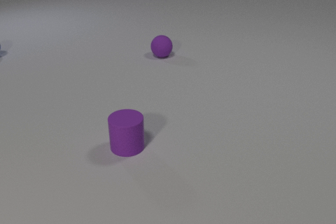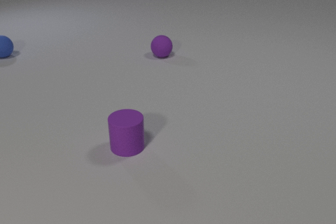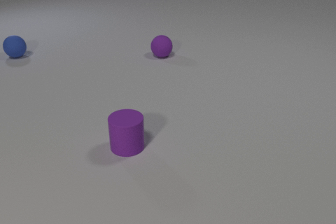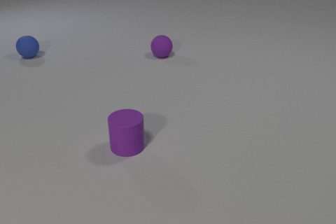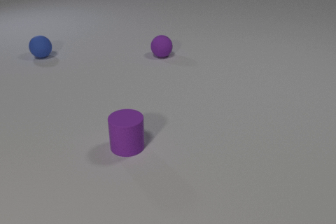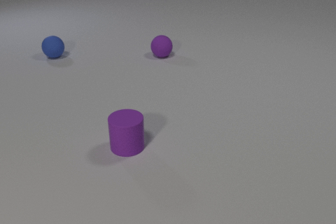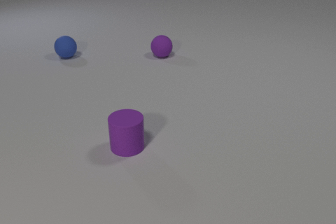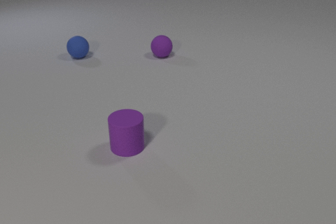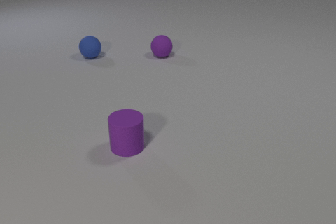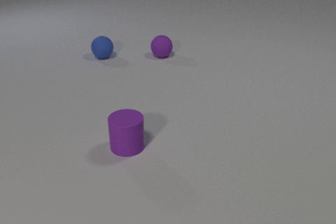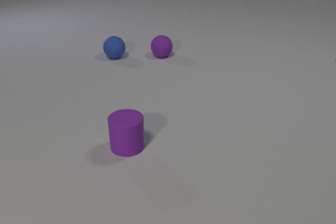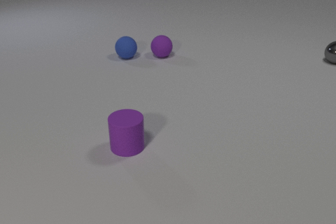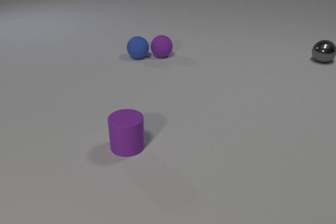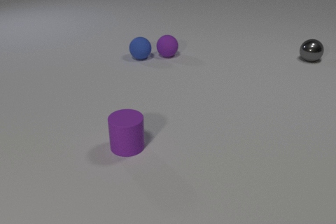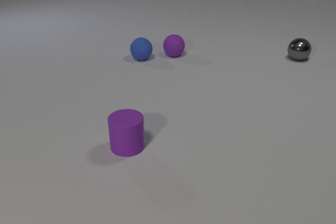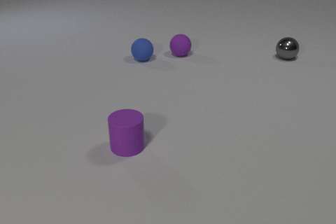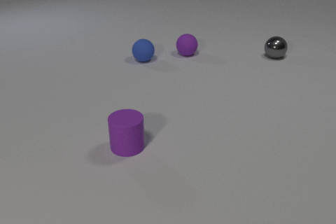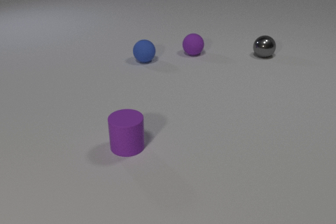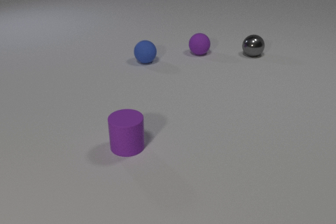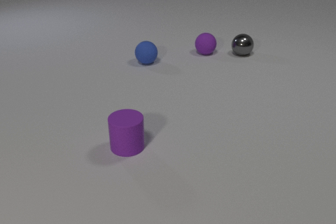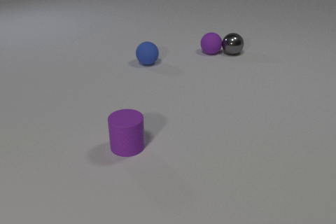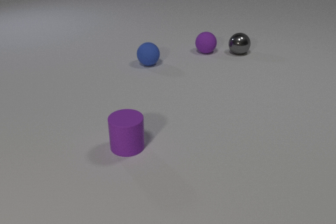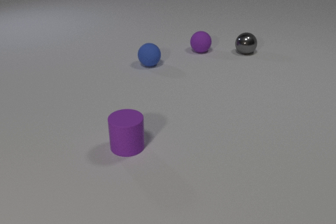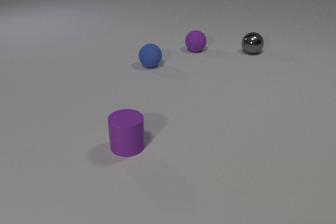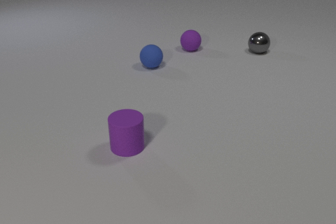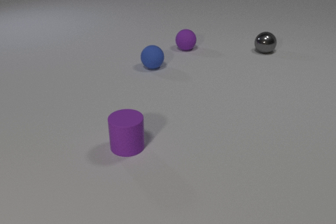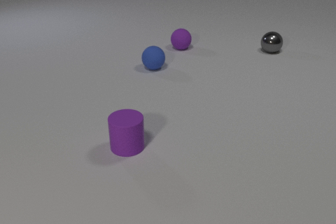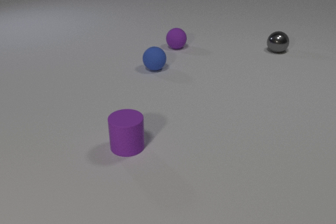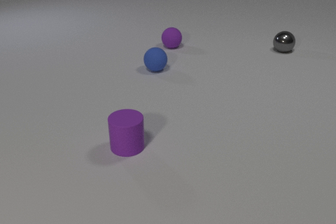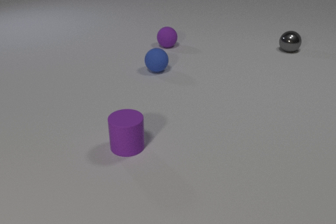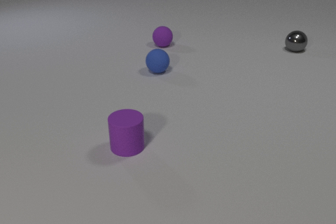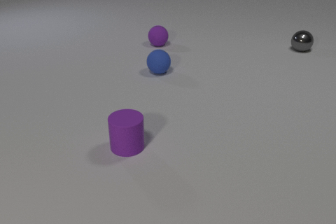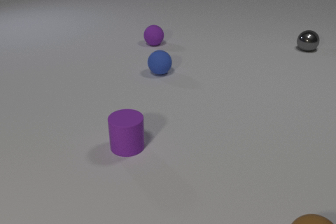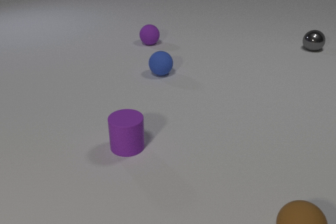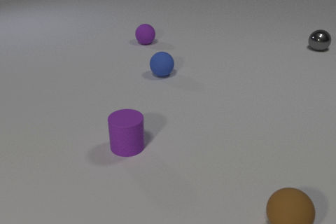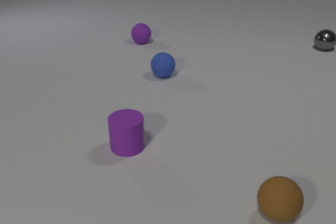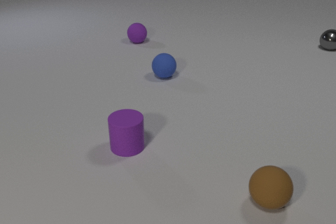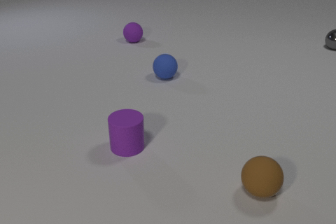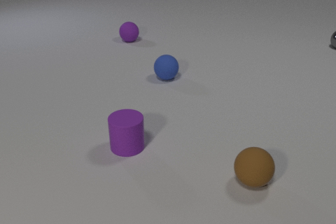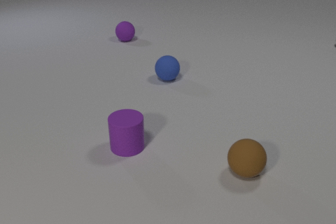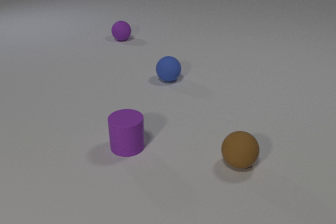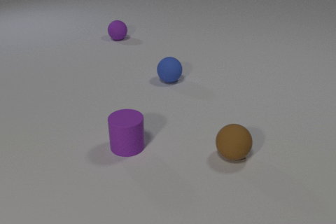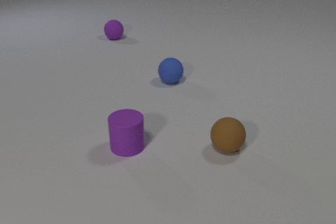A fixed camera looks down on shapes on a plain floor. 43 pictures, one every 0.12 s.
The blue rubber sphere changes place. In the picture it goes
to the right.
0.00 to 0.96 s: The blue rubber sphere rolls to the right.
0.96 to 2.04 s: The blue rubber sphere rolls to the right. The purple rubber sphere rolls to the right. The gray metal sphere comes in at the right edge, rolls to the left. The blue rubber sphere and the purple rubber sphere collide.
2.04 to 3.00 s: The blue rubber sphere rolls toward the camera and to the right. The purple rubber sphere rolls away from the camera and to the left. The gray metal sphere rolls away from the camera. The purple rubber sphere and the gray metal sphere collide.
3.00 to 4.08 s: The blue rubber sphere rolls toward the camera and to the right. The purple rubber sphere rolls to the left and away from the camera. The brown rubber sphere comes in at the bottom edge, rolls away from the camera and to the left. The gray metal sphere rolls to the right and away from the camera.
4.08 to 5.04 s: The blue rubber sphere rolls toward the camera and to the right. The purple rubber sphere rolls to the left and away from the camera. The brown rubber sphere rolls away from the camera and to the left. The gray metal sphere rolls to the right and away from the camera, leaves at the right edge.
What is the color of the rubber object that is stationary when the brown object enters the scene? purple.
Are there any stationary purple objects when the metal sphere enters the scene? yes.
How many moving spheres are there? 4.
